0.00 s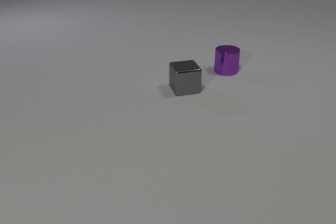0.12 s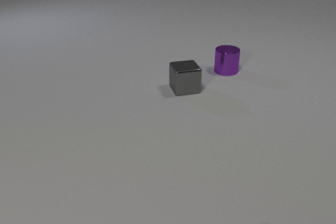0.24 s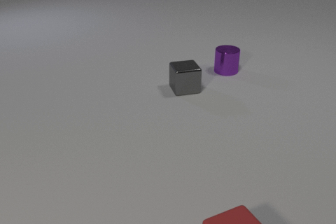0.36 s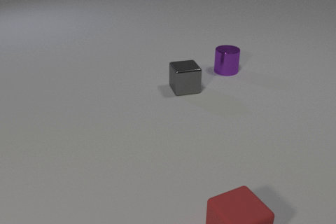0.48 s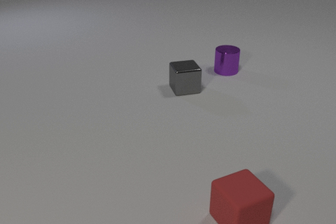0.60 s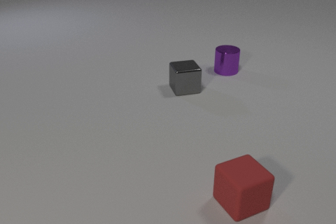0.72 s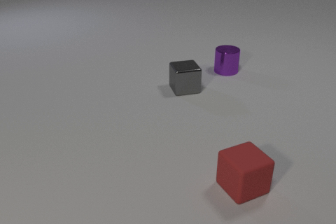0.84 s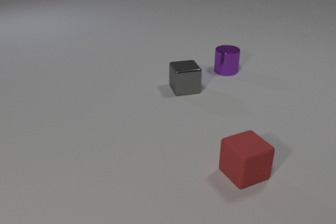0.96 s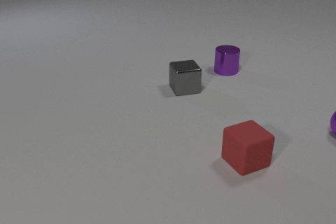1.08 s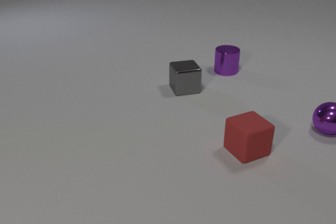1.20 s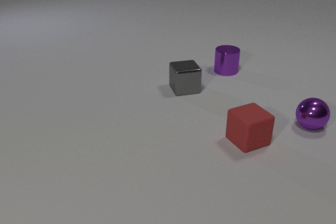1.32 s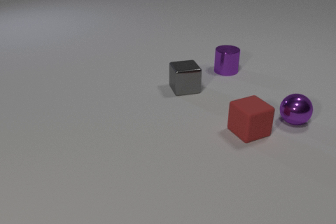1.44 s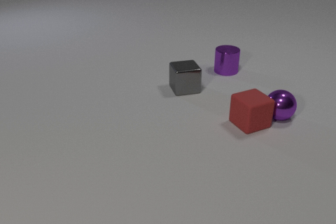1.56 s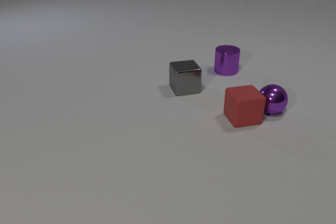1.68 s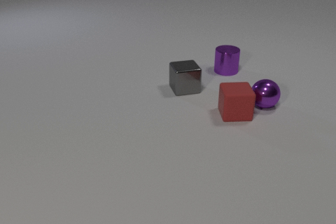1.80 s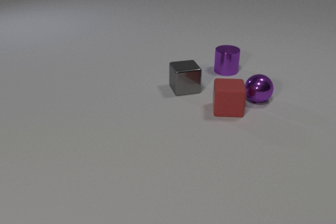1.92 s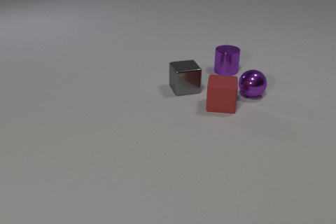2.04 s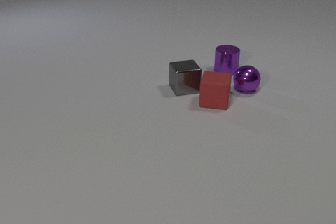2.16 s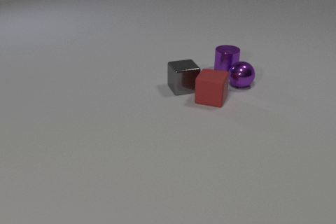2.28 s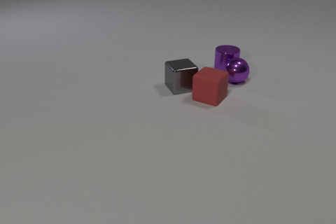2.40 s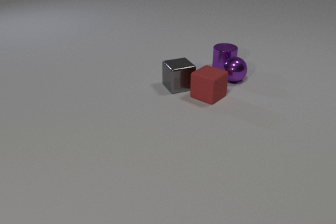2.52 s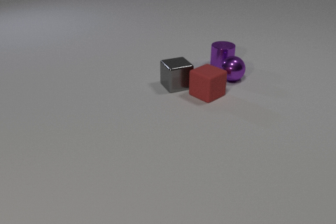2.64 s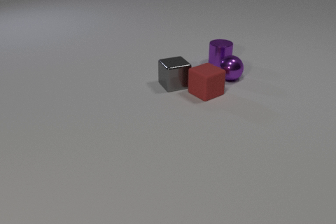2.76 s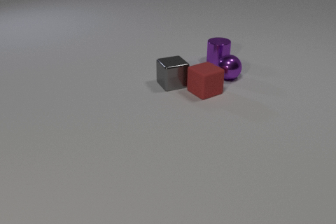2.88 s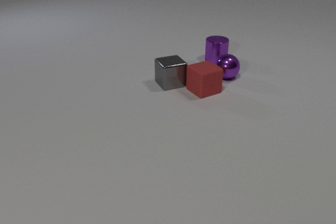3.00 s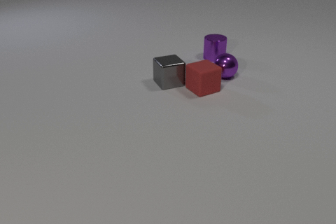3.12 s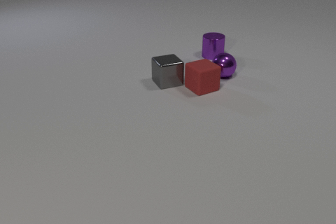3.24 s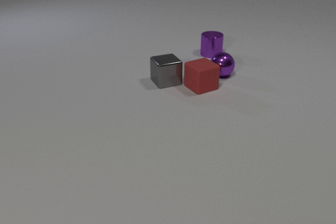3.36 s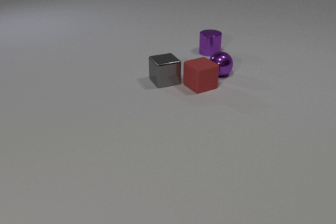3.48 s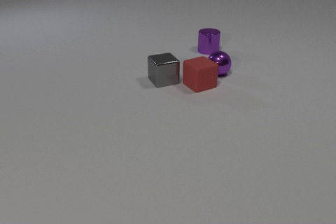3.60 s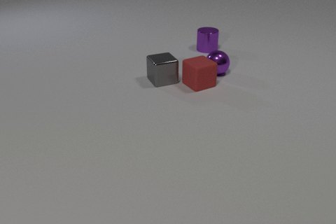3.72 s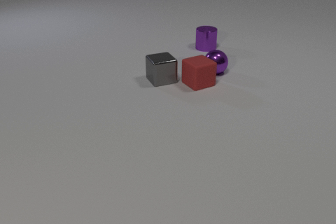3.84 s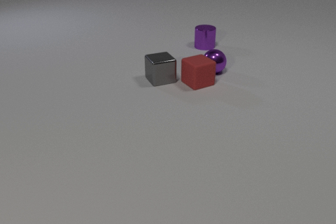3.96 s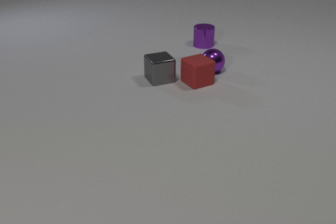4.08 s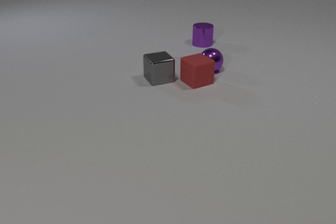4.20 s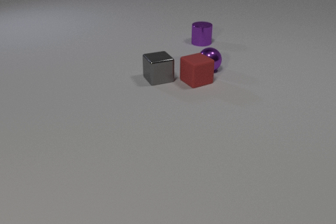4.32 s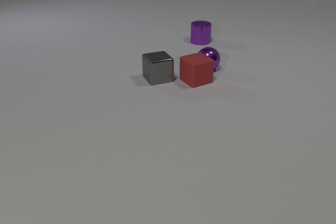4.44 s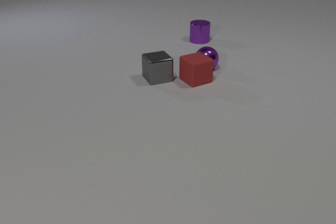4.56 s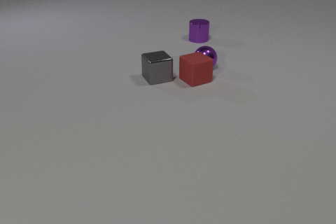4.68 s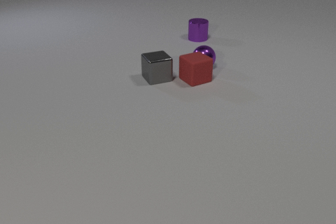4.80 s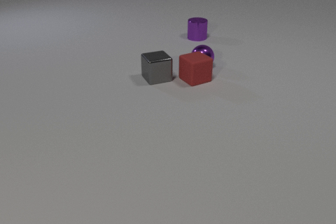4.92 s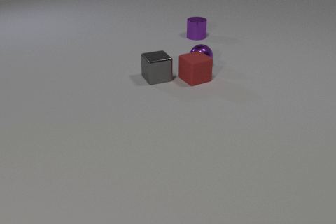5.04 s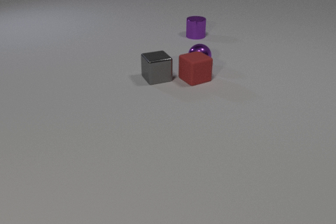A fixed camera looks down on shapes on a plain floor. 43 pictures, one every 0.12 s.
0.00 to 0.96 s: The red rubber cube comes in at the bottom edge, slides away from the camera.
0.96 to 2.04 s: The purple metal sphere rolls to the left and away from the camera. The red rubber cube slides away from the camera, spins so that its near face slides to the left, clockwise seen from above. The purple metal sphere and the red rubber cube collide.
2.04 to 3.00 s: The purple metal sphere rolls away from the camera and to the left. The red rubber cube slides away from the camera and to the left, spins clockwise seen from above by about 45 degrees, its near face sliding to the left. The gray metal cube slides to the left and away from the camera. The purple metal cylinder slides away from the camera. The red rubber cube and the gray metal cube collide. The purple metal sphere and the purple metal cylinder collide.
3.00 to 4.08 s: The purple metal sphere rolls to the left and away from the camera. The red rubber cube slides away from the camera. The gray metal cube slides to the left and away from the camera. The purple metal cylinder slides away from the camera.
4.08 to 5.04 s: The purple metal sphere rolls to the left and away from the camera. The red rubber cube slides away from the camera. The purple metal cylinder slides away from the camera.
Are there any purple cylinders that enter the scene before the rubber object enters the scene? no.
What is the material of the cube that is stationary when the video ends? metal.
What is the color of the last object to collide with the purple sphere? purple.
